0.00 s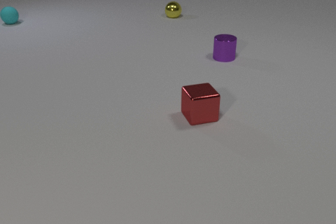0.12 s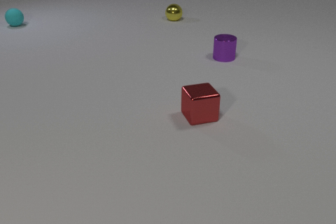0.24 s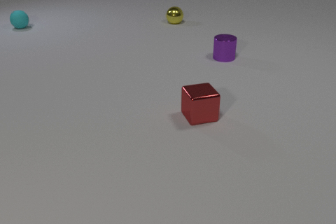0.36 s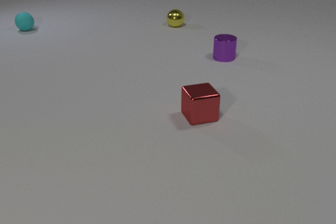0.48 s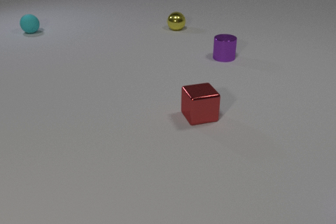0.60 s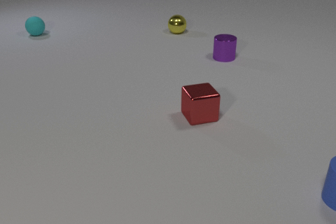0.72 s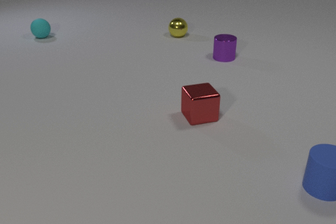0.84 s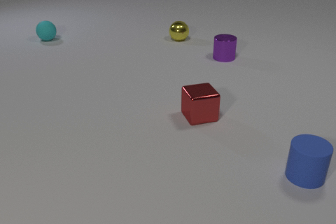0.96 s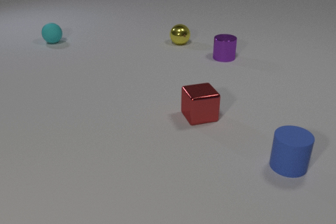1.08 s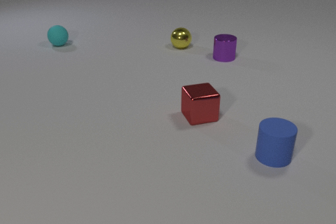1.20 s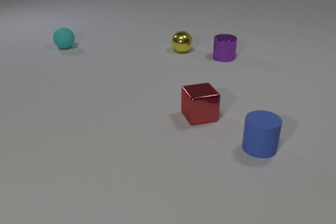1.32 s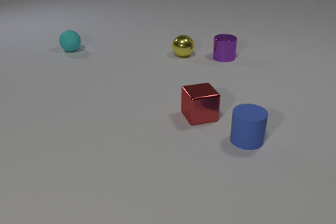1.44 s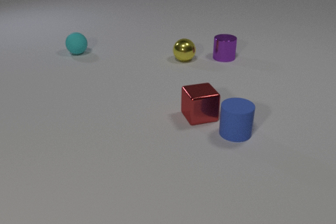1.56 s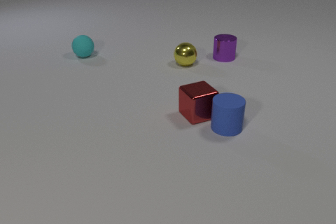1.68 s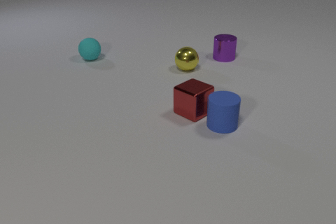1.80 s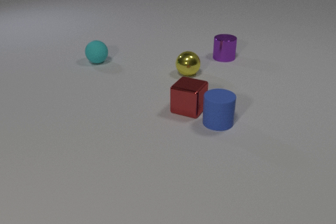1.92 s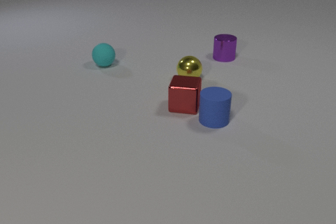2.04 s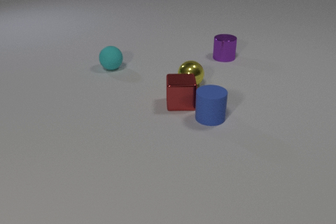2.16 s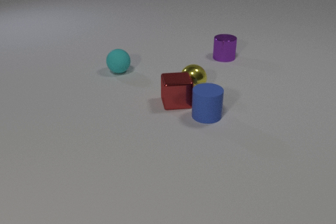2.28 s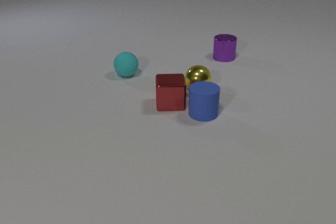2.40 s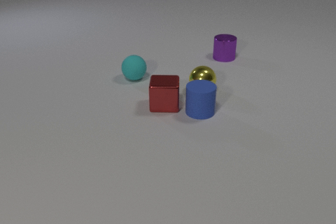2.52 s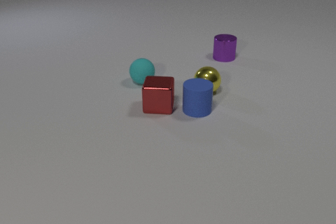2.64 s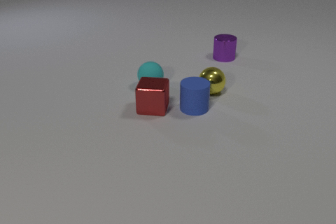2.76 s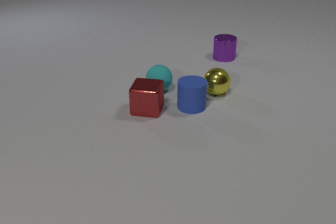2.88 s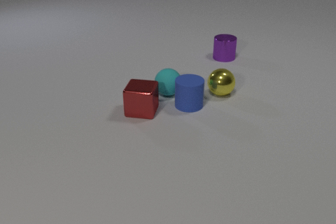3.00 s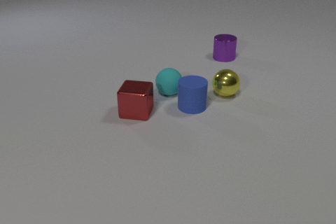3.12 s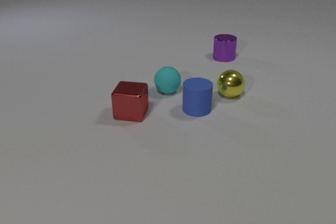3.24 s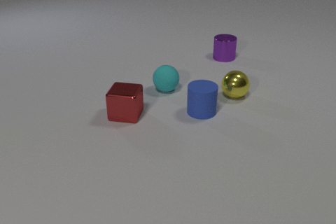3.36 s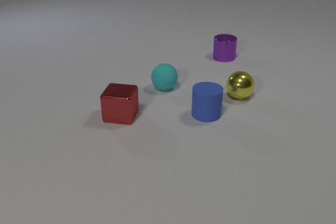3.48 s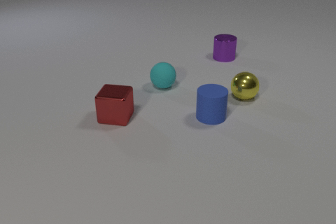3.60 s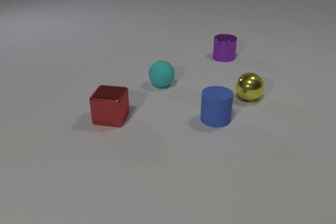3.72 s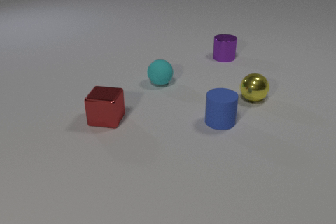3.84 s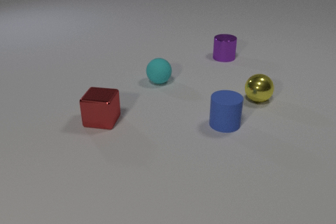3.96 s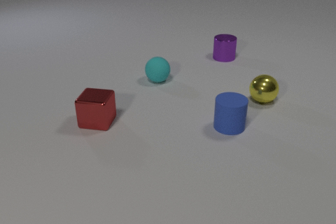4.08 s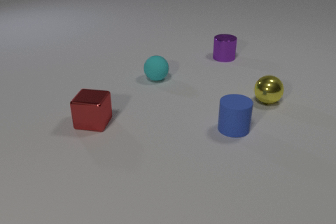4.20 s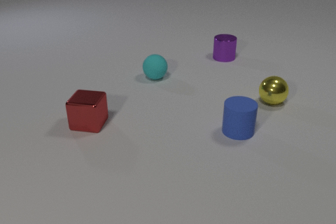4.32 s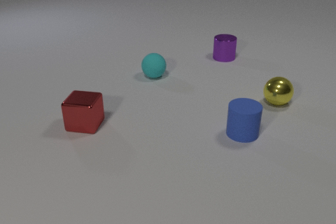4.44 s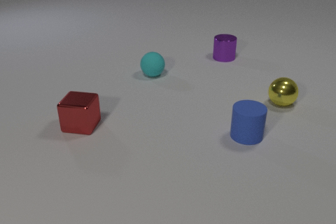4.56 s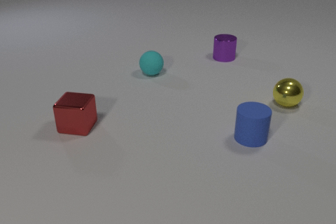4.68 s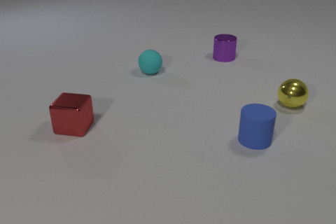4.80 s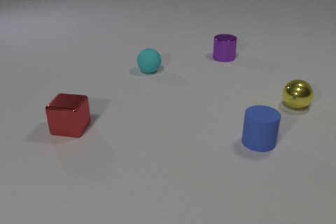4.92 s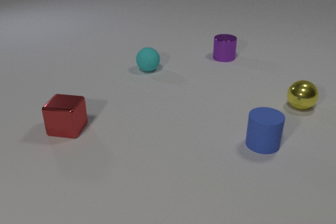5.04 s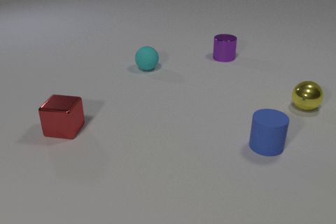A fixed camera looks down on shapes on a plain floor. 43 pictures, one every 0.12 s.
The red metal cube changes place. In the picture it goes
to the left.
The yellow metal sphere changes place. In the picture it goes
toward the camera.
0.00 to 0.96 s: The blue rubber cylinder comes in at the right edge, slides to the left and away from the camera. The yellow metal sphere rolls toward the camera. The cyan rubber sphere rolls toward the camera and to the right.
0.96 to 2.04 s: The blue rubber cylinder slides to the left and away from the camera. The red metal cube slides away from the camera and to the left, spins so that its near face slides to the right, counterclockwise seen from above. The yellow metal sphere rolls toward the camera. The cyan rubber sphere rolls toward the camera and to the right. The blue rubber cylinder and the red metal cube collide.
2.04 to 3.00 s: The blue rubber cylinder slides away from the camera and to the left. The red metal cube slides to the left. The yellow metal sphere rolls to the right and toward the camera. The cyan rubber sphere rolls toward the camera and to the right. The red metal cube and the yellow metal sphere collide. The blue rubber cylinder and the cyan rubber sphere collide.
3.00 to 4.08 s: The blue rubber cylinder slides to the right and toward the camera. The red metal cube slides to the left. The yellow metal sphere rolls to the right. The cyan rubber sphere rolls away from the camera.
4.08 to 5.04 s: The blue rubber cylinder slides to the right and toward the camera. The red metal cube slides to the left. The yellow metal sphere rolls to the right. The cyan rubber sphere rolls away from the camera.
How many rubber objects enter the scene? 1.
What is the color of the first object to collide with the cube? blue.
How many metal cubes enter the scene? 0.
